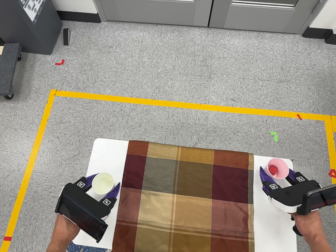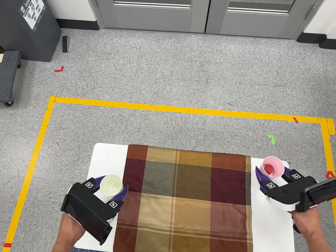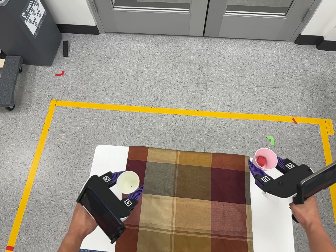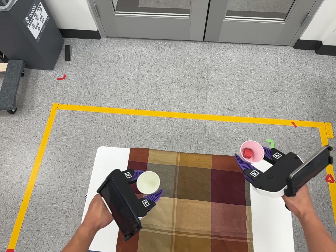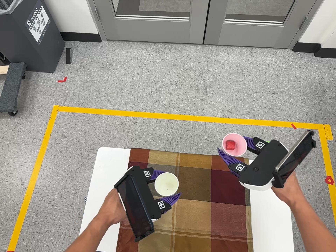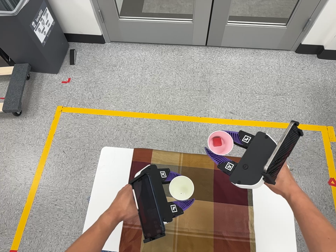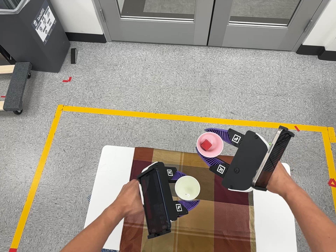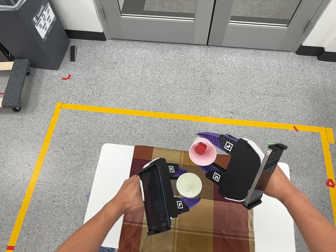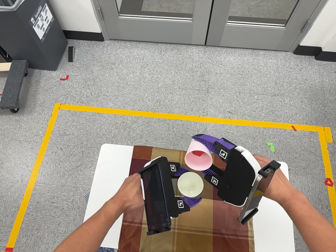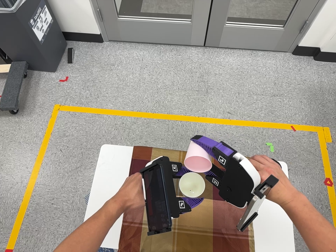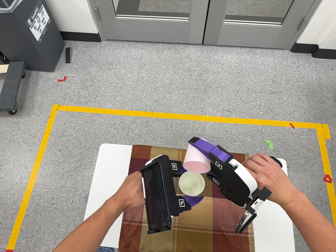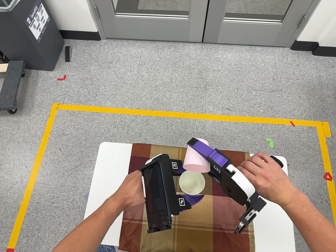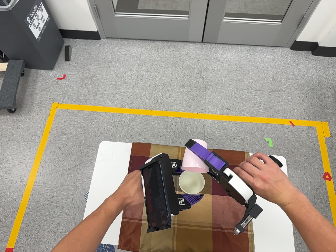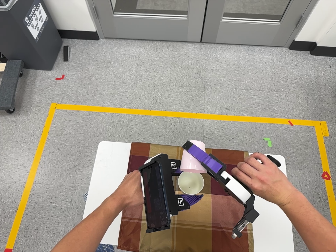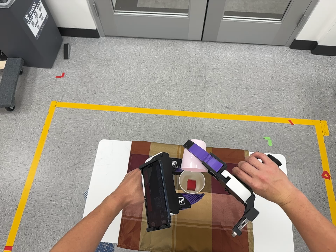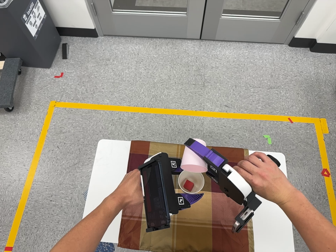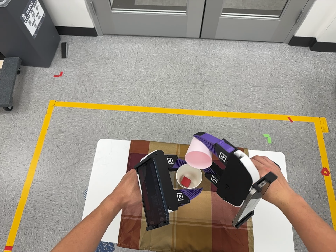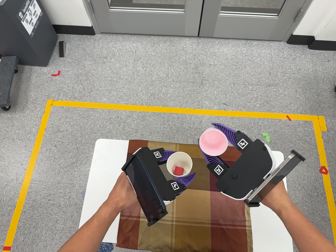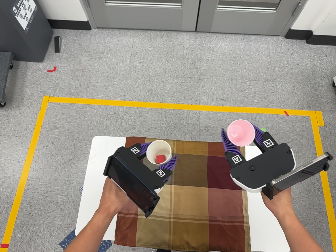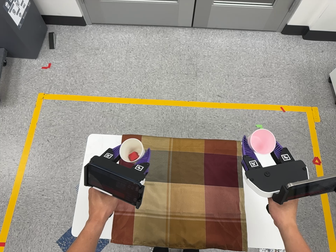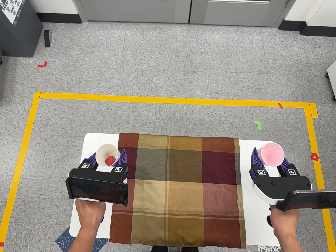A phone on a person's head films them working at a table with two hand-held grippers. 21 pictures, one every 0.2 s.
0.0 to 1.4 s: The camera travels backward and toward the bottom of its view, about 9 cm, so what stands in front gets smaller.
1.4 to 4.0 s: The camera shifts only a little, or ends up much as it began.
The film runs forward here.
